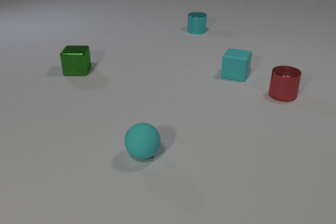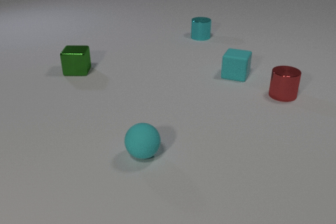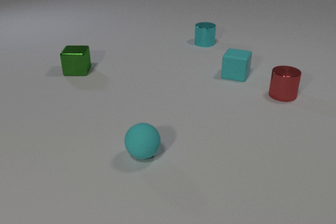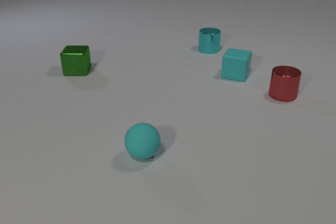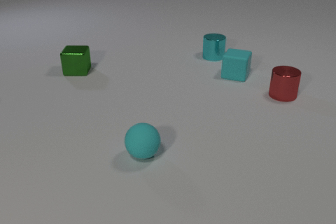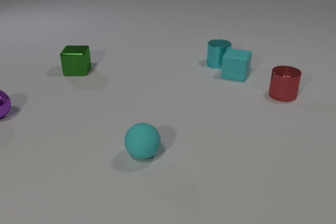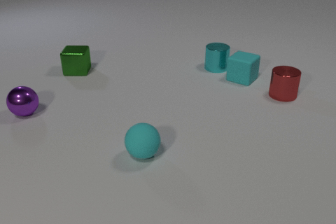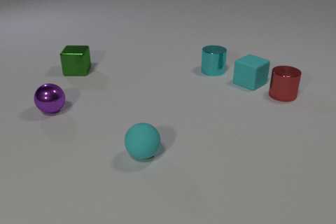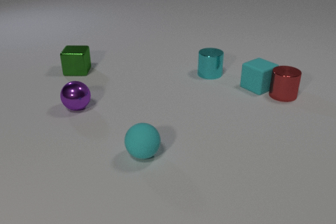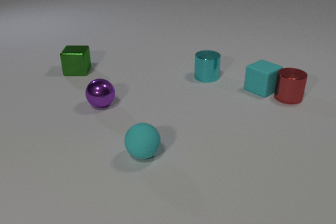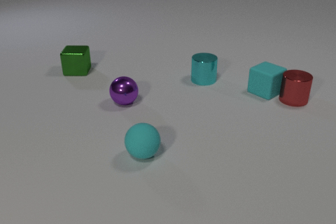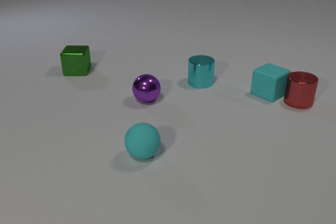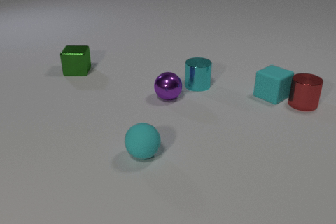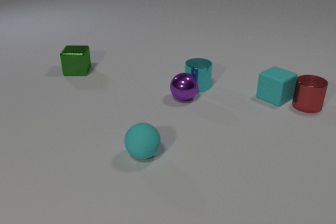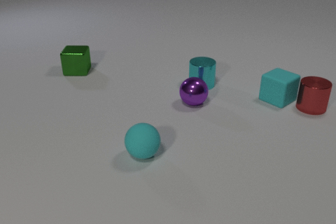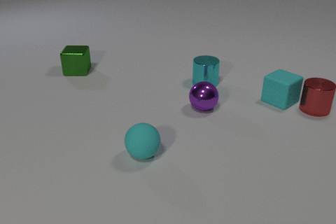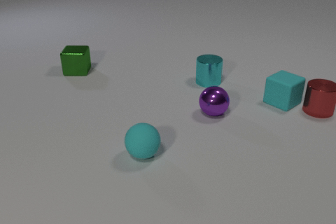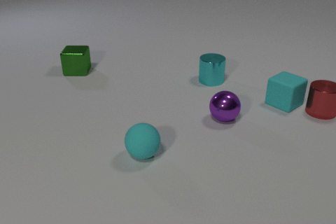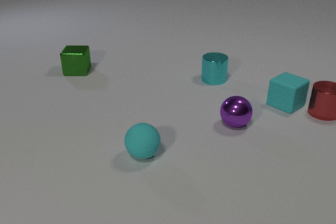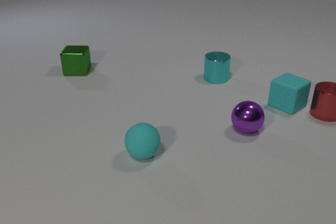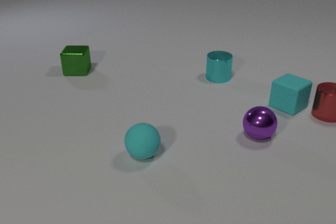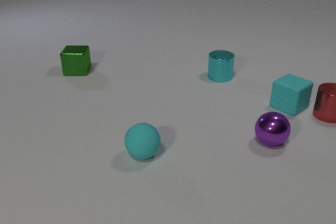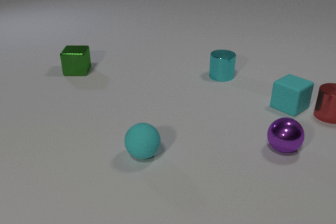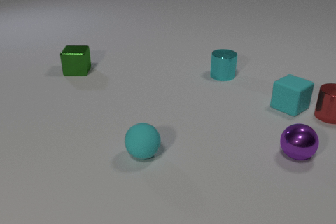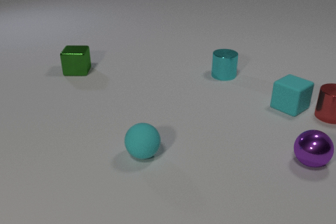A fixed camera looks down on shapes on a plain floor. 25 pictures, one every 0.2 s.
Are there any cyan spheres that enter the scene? no.
What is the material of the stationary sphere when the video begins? rubber.
What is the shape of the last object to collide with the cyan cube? cylinder.
0.0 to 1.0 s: The cyan metal cylinder slides toward the camera. The purple metal sphere comes in at the left edge.
1.0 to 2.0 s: The cyan metal cylinder slides toward the camera. The cyan rubber cube slides toward the camera and to the right, spins clockwise seen from above by about 30 degrees, its near face sliding to the left. The purple metal sphere rolls to the right. The red metal cylinder slides to the right and toward the camera. The cyan metal cylinder and the cyan rubber cube collide. The cyan rubber cube and the red metal cylinder collide.
2.0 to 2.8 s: The cyan metal cylinder slides toward the camera. The cyan rubber cube slides toward the camera and to the right. The purple metal sphere rolls to the right. The red metal cylinder slides to the right and toward the camera. The cyan metal cylinder and the purple metal sphere collide.
2.8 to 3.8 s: The cyan metal cylinder slides away from the camera and to the right. The cyan rubber cube slides toward the camera and to the right. The purple metal sphere rolls to the right and toward the camera. The red metal cylinder slides to the right and toward the camera.
3.8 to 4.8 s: The cyan metal cylinder slides away from the camera and to the right. The purple metal sphere rolls to the right and toward the camera.
